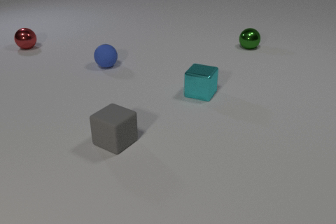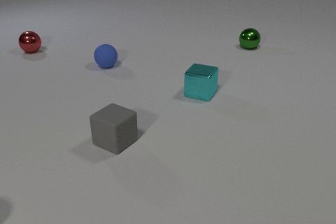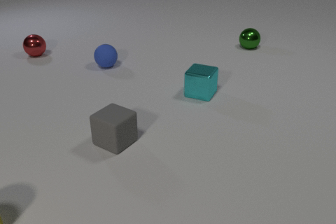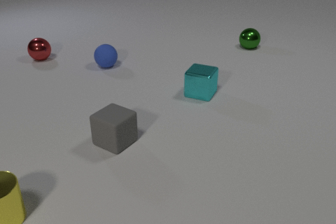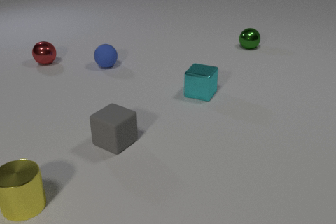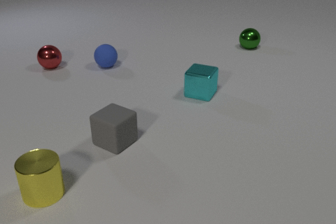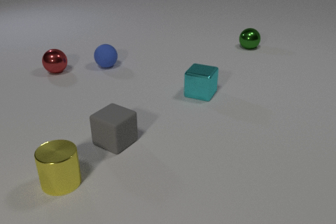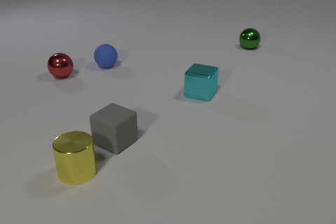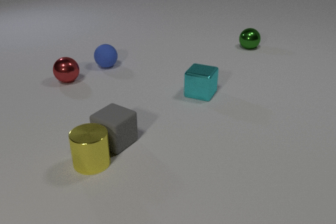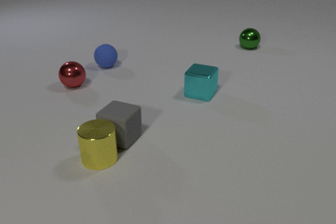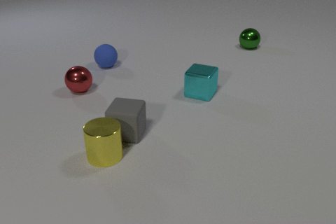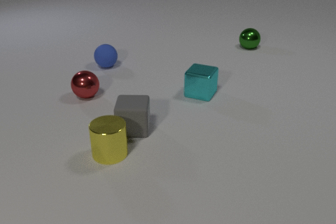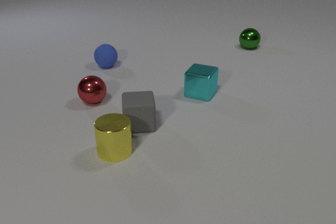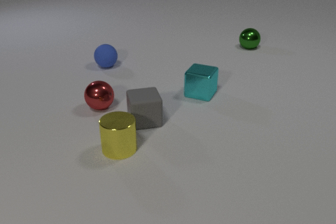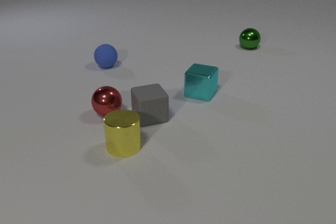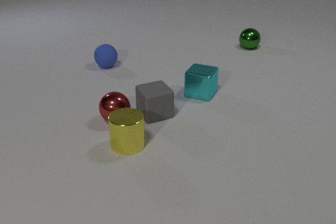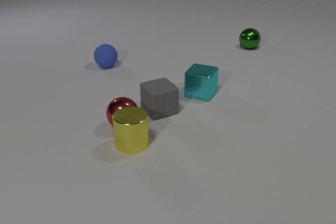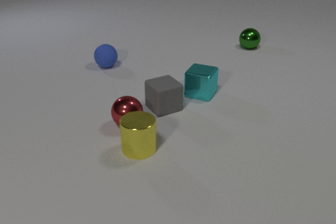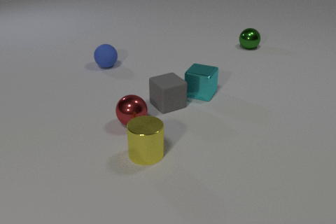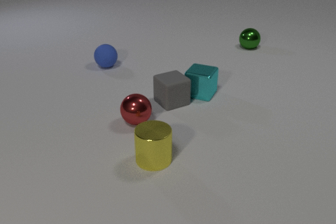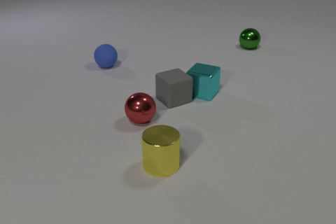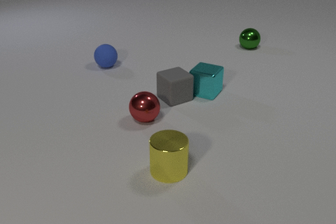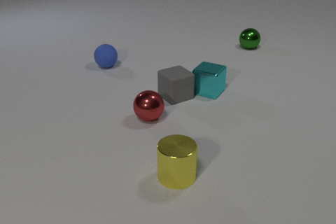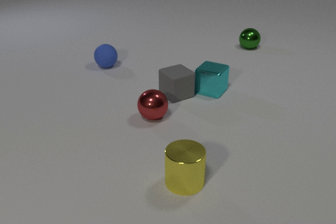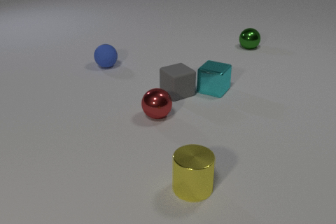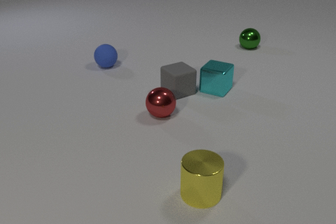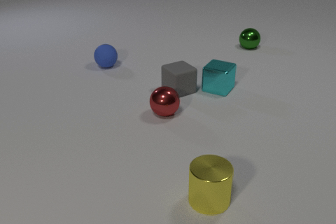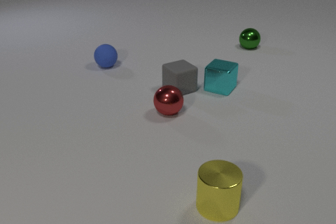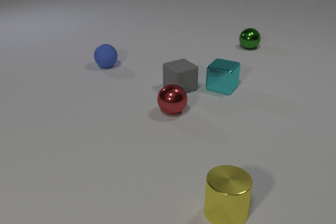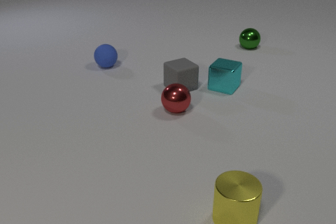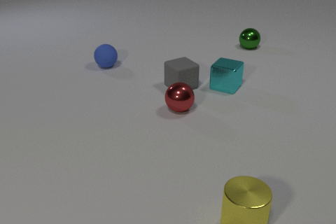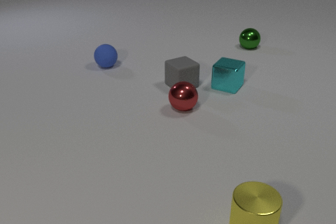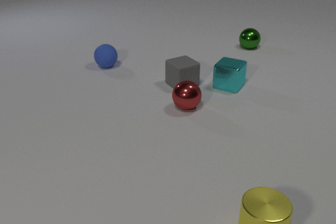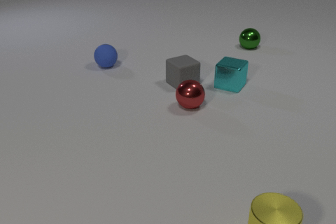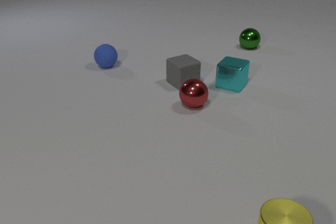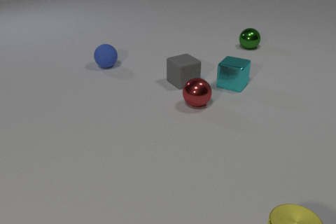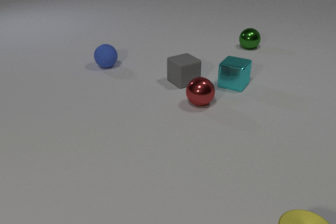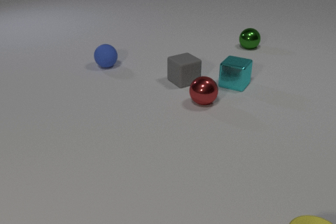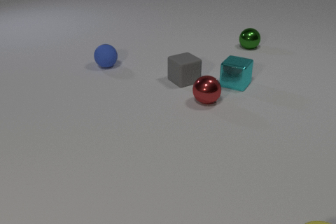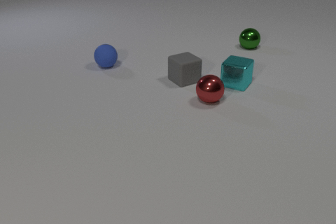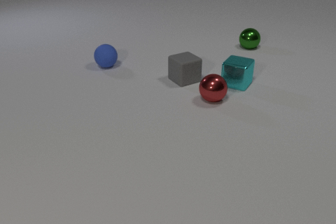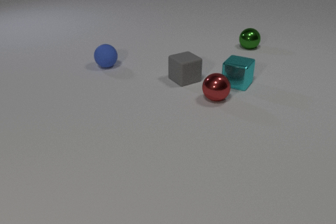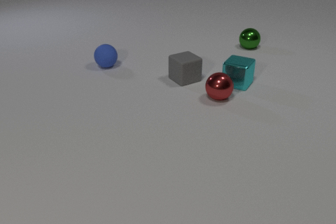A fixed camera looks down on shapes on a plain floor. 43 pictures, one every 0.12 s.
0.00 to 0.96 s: The yellow metal cylinder comes in at the left edge, slides to the right and away from the camera. The red metal sphere rolls toward the camera.
0.96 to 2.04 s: The yellow metal cylinder slides to the right. The gray rubber cube slides away from the camera and to the right, spins so that its near face slides to the right, counterclockwise seen from above. The red metal sphere rolls toward the camera and to the right. The yellow metal cylinder and the gray rubber cube collide. The yellow metal cylinder and the red metal sphere collide.
2.04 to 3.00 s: The yellow metal cylinder slides toward the camera and to the right. The gray rubber cube slides away from the camera and to the right. The red metal sphere rolls to the right and away from the camera. The cyan metal cube slides to the right and away from the camera. The gray rubber cube and the cyan metal cube collide.
3.00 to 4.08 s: The yellow metal cylinder slides to the right and toward the camera. The gray rubber cube slides away from the camera. The red metal sphere rolls to the right and away from the camera. The cyan metal cube slides to the right and away from the camera.
4.08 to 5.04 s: The yellow metal cylinder slides to the right and toward the camera, leaves at the bottom edge. The gray rubber cube slides away from the camera. The red metal sphere rolls to the right and away from the camera. The cyan metal cube slides to the right.
What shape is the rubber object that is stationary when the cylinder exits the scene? sphere.
How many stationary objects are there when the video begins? 4.
Are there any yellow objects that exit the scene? yes.
